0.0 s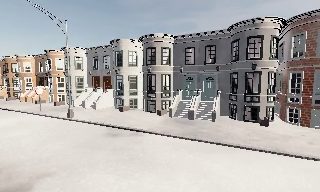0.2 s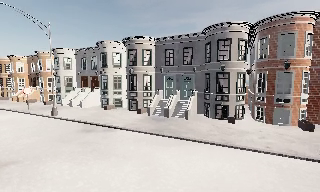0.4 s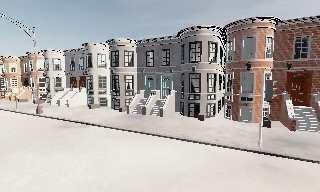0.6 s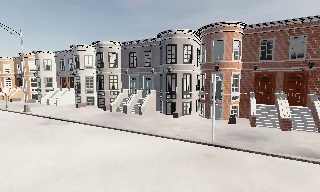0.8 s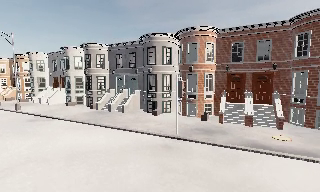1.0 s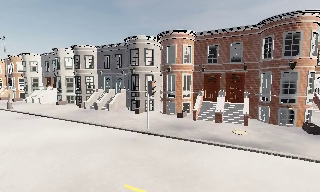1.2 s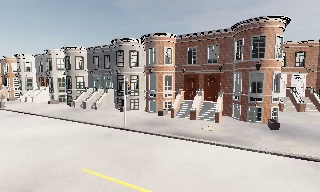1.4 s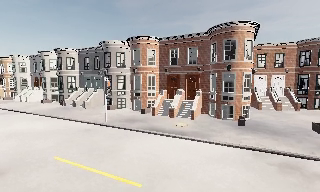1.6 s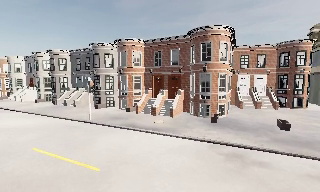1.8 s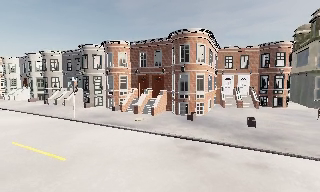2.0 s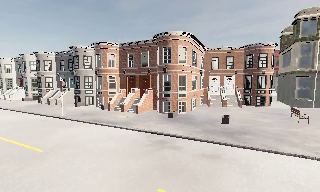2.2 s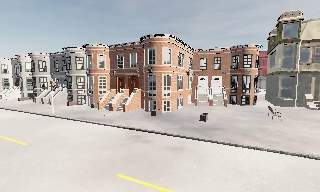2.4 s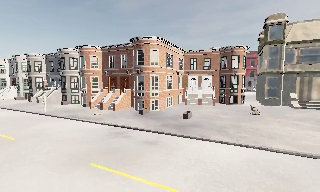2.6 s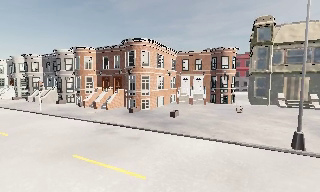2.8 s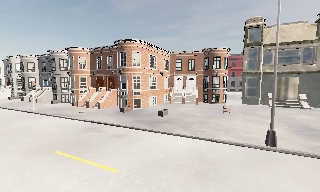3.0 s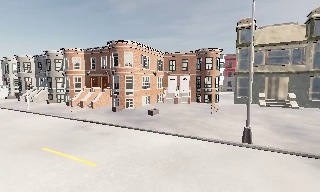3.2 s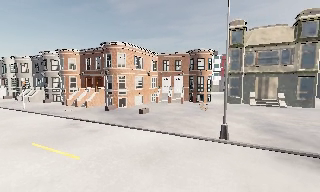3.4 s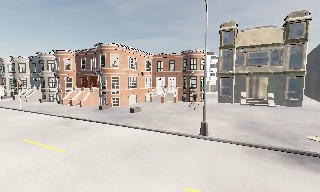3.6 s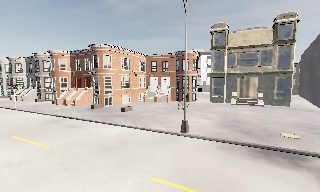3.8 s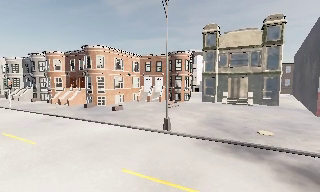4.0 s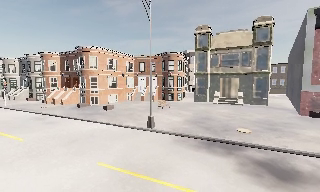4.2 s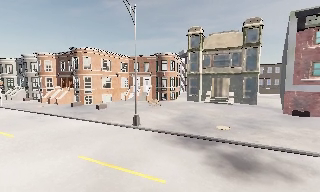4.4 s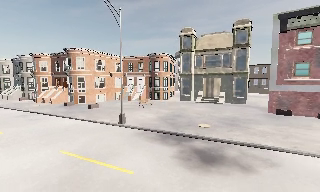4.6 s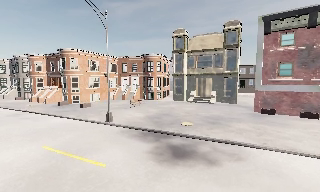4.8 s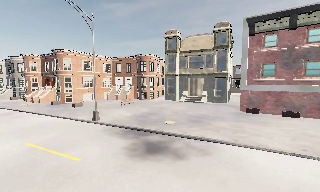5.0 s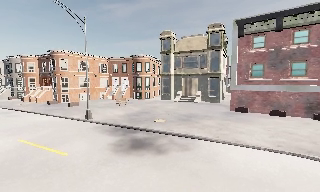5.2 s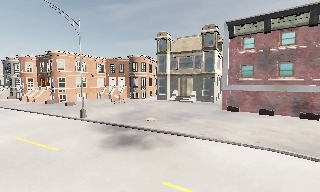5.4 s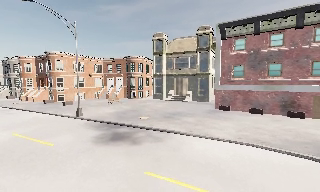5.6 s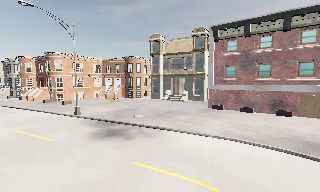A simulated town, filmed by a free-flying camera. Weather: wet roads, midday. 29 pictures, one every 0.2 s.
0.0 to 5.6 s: The camera travels to its right and backward, about 35 m, so close, fixed things drift to the left. It loses speed.
The film runs forward here.
